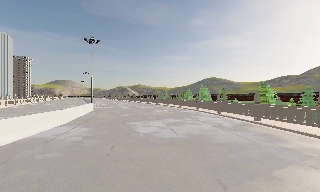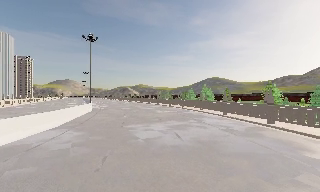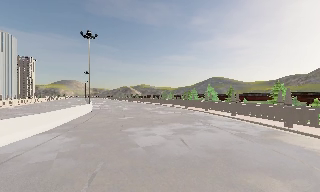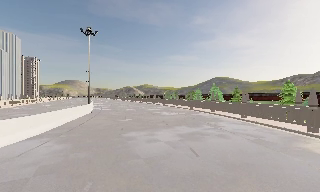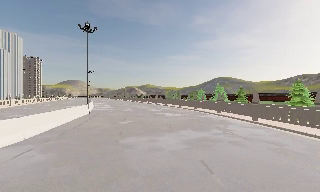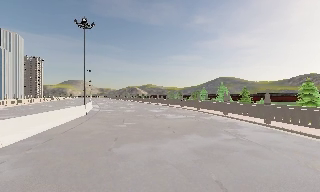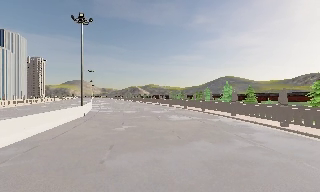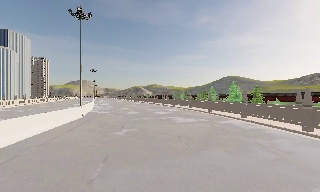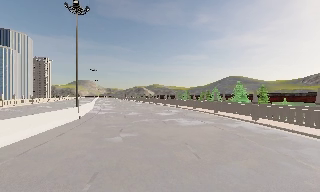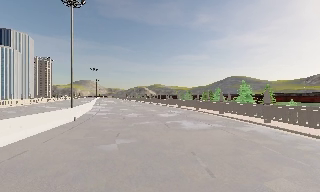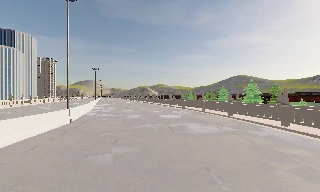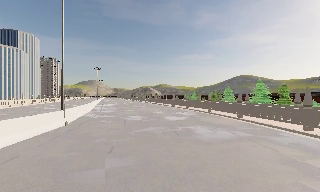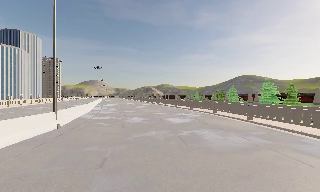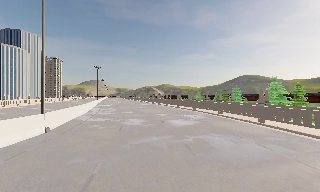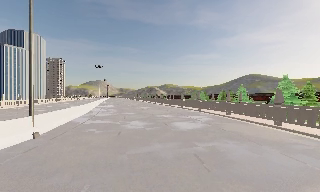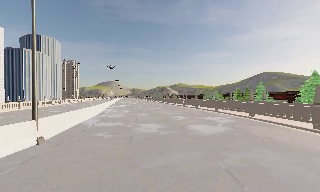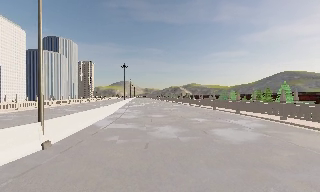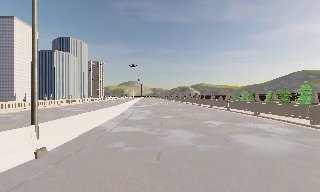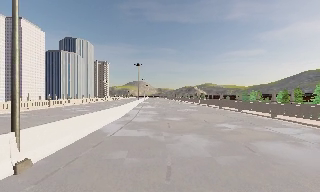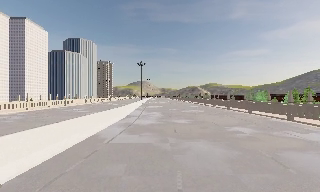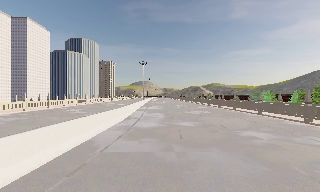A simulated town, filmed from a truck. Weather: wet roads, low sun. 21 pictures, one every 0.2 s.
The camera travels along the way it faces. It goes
forward.
0.0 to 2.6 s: The camera travels forward, about 18 m, so what stands in front looms larger.
2.6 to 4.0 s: The camera swings to its left by about 15 degrees, and the scene slides to the right. It travels forward, about 10 m, so what stands in front looms larger.
The film runs forward here.
